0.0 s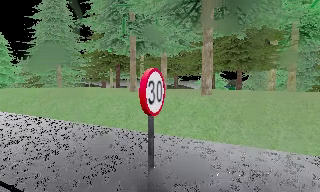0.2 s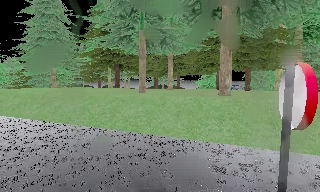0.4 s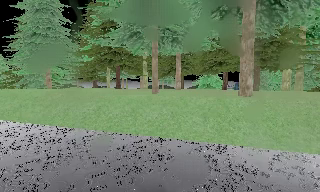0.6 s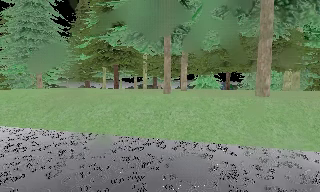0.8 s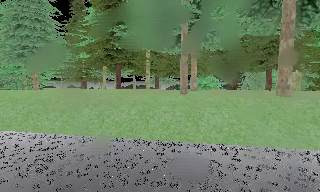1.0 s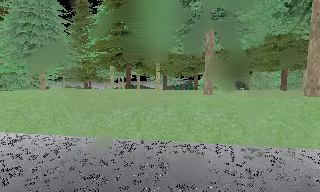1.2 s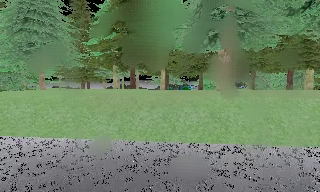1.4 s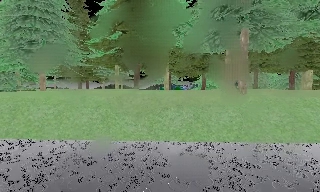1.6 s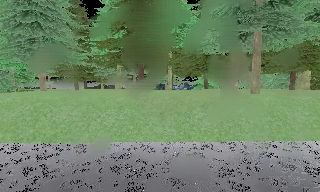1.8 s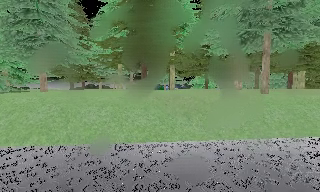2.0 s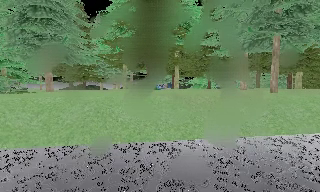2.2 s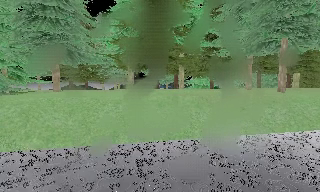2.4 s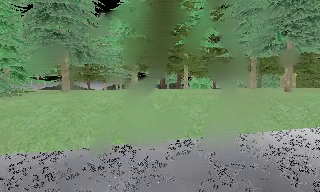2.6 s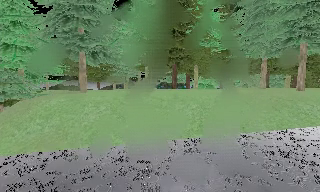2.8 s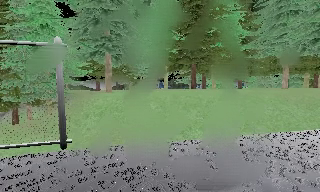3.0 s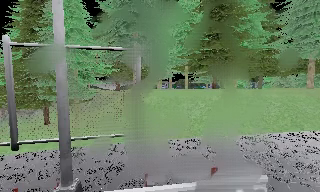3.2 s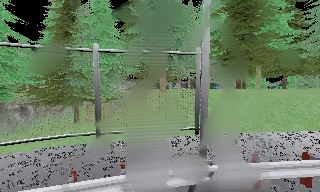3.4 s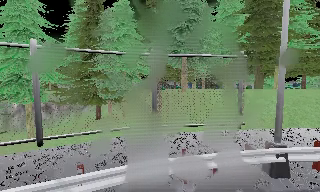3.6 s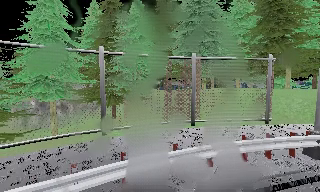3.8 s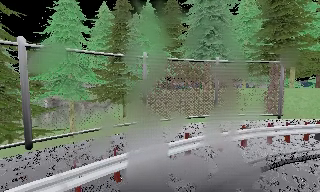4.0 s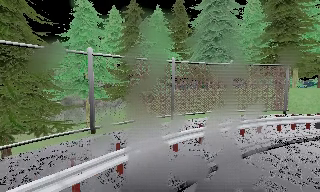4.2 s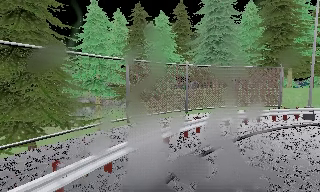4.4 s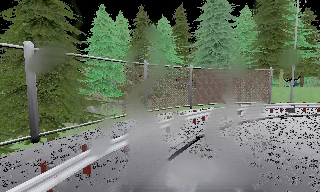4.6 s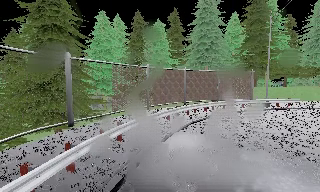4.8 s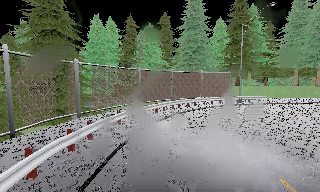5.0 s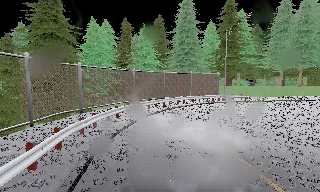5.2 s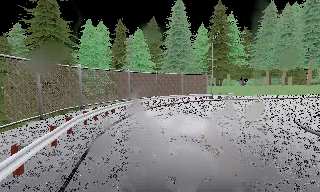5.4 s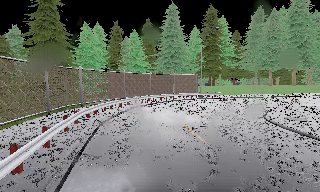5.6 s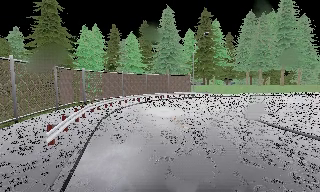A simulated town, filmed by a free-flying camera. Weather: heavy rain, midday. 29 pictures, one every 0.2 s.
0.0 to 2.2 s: The camera pans to its right, which is clockwise from overhead, by about 35 degrees. It travels to its left, about 19 m, so close, fixed things drift to the right.
2.2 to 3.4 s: The camera travels to its left, about 11 m, so close, fixed things drift to the right.
3.4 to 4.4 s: The camera travels backward and to its left, about 9 m, so what stands in front gets smaller.
4.4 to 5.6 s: The camera pans to its right, which is clockwise from overhead, by about 10 degrees. It travels backward, about 11 m, so what stands in front gets smaller.
The film runs forward here.
